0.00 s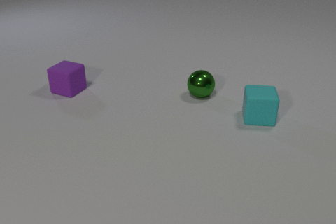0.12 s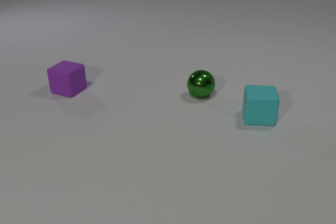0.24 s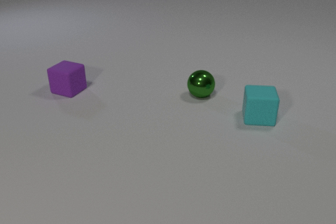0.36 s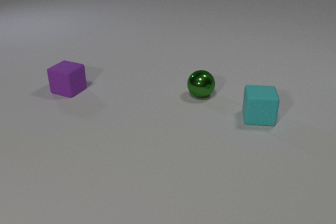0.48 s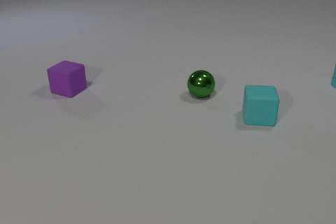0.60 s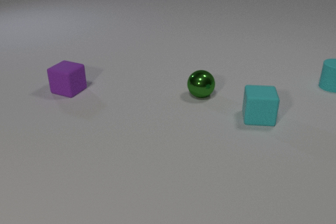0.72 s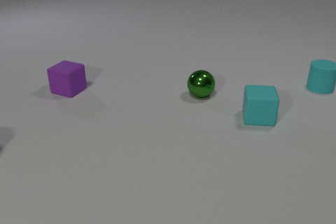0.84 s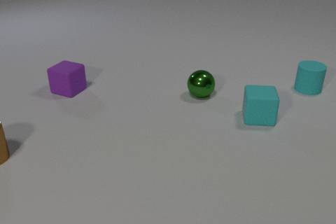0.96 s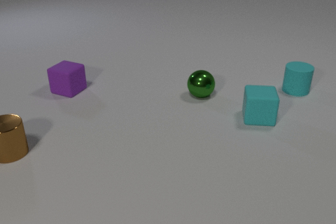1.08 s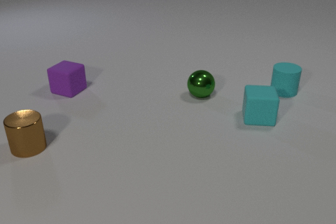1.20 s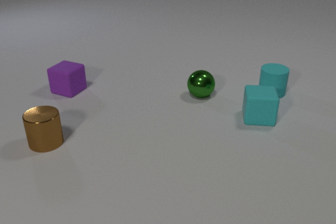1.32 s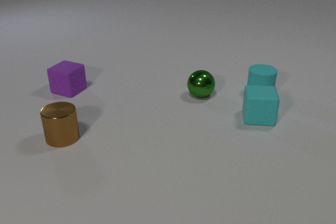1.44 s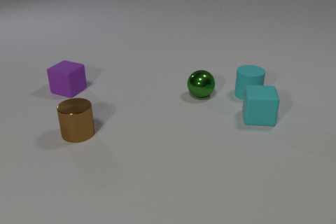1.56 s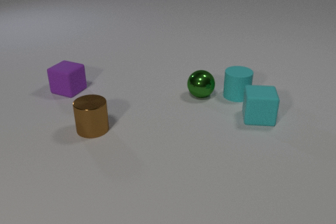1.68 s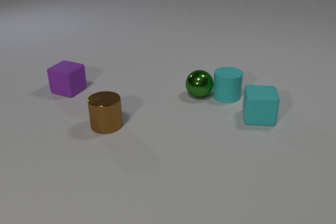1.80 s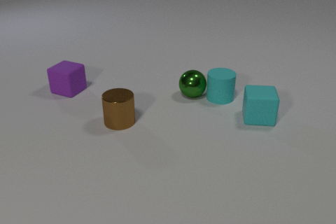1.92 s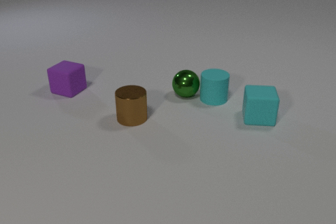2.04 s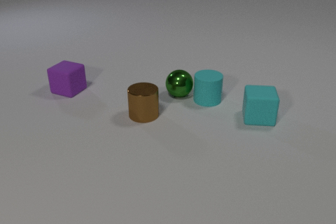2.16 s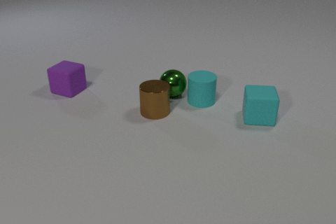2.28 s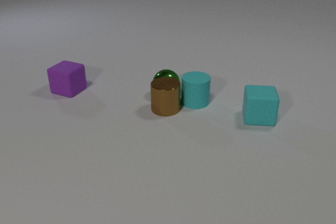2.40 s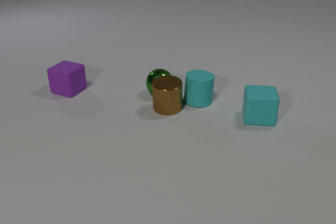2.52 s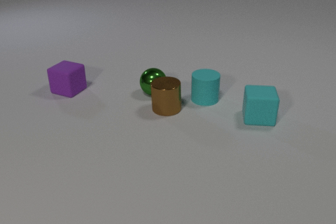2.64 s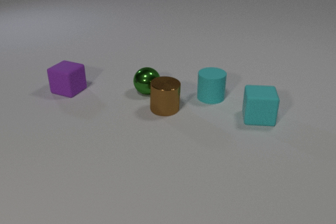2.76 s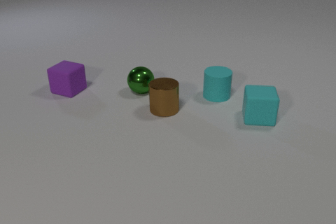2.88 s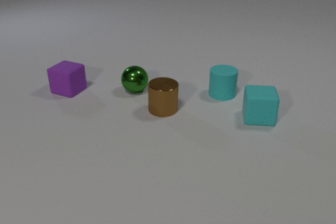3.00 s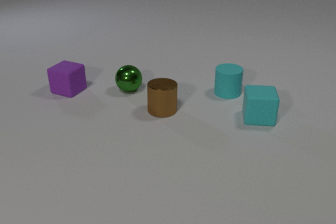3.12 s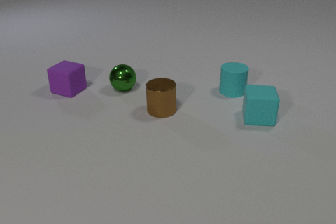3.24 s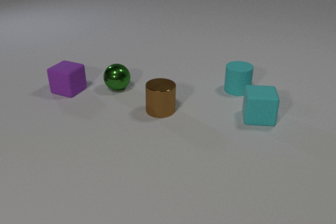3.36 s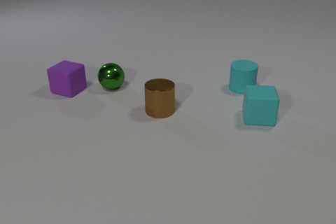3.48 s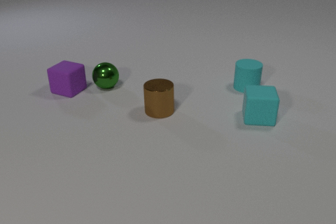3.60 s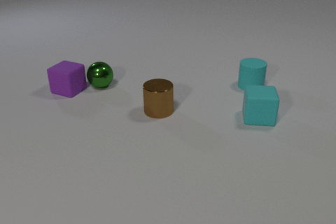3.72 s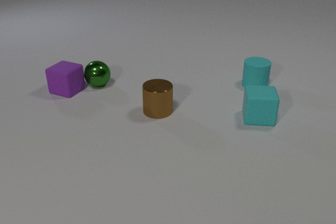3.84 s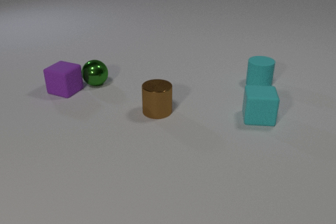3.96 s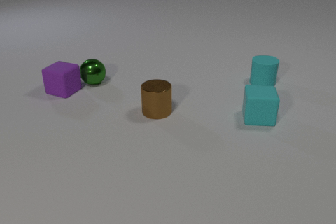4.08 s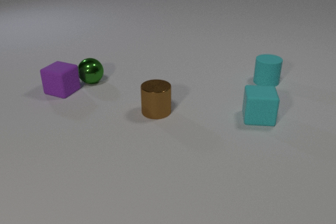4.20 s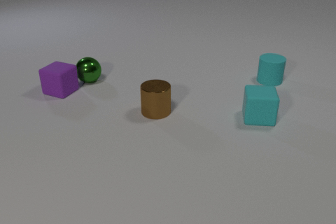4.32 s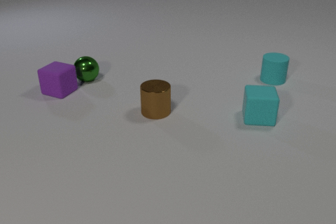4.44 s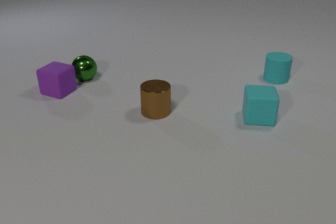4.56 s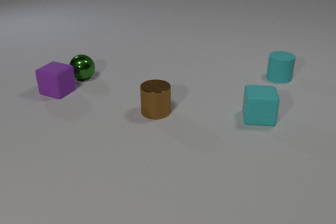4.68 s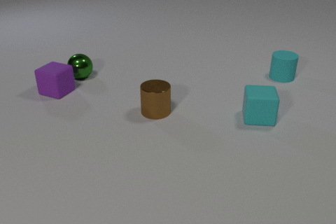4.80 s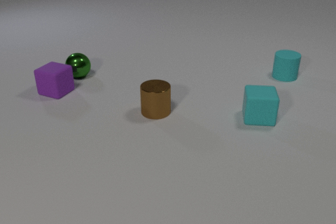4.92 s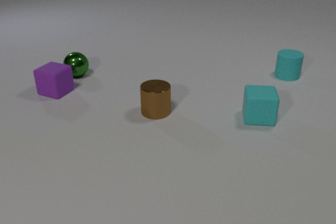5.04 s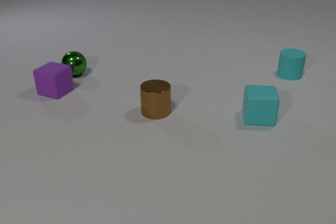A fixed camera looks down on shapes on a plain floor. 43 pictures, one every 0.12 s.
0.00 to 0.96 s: The cyan rubber cylinder comes in at the right edge, slides to the left and toward the camera. The brown metal cylinder comes in at the left edge, slides to the right.
0.96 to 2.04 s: The cyan rubber cylinder slides to the left and toward the camera. The green metal sphere rolls to the left. The brown metal cylinder slides to the right. The cyan rubber cylinder and the green metal sphere collide.
2.04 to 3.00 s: The cyan rubber cylinder slides to the right and away from the camera. The green metal sphere rolls to the left. The brown metal cylinder slides to the right and away from the camera. The green metal sphere and the brown metal cylinder collide. The cyan rubber cylinder and the brown metal cylinder collide.
3.00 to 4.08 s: The cyan rubber cylinder slides to the right and away from the camera. The green metal sphere rolls to the left and away from the camera. The purple rubber cube slides to the left. The brown metal cylinder slides to the left. The green metal sphere and the purple rubber cube collide.
4.08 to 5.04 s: The cyan rubber cylinder slides away from the camera and to the right. The green metal sphere rolls away from the camera and to the left. The purple rubber cube slides to the left.
What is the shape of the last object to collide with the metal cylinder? cylinder.
What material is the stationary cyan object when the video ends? rubber.
How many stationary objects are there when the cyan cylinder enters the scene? 3.
